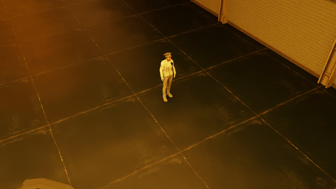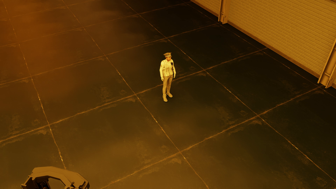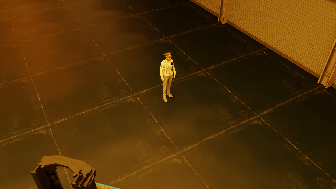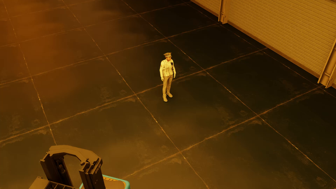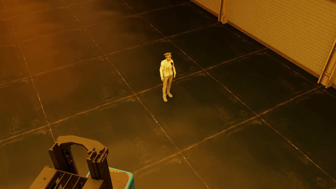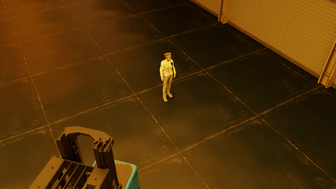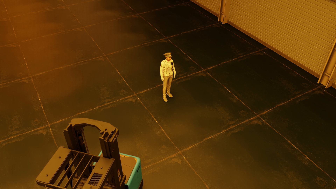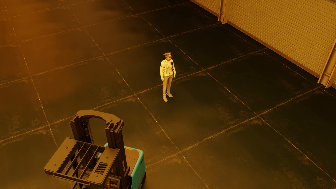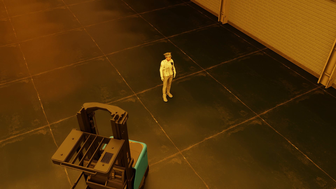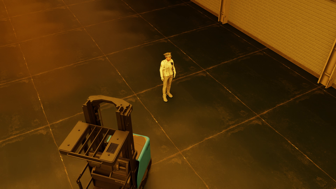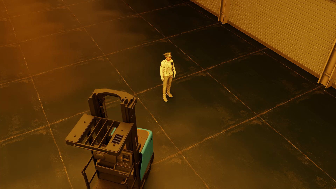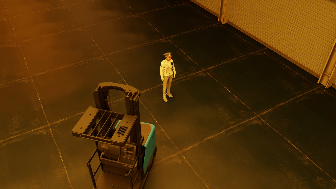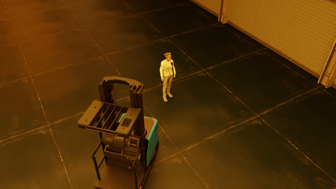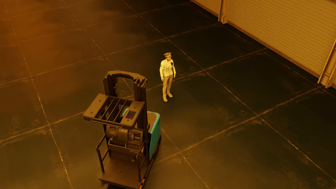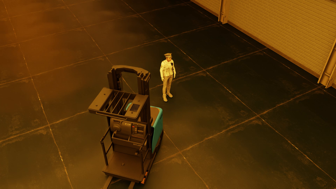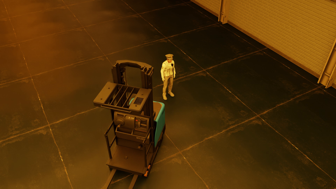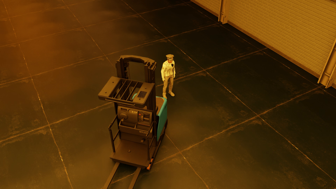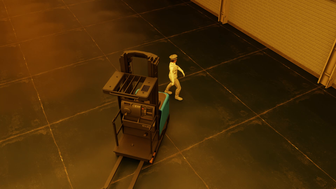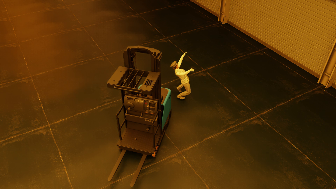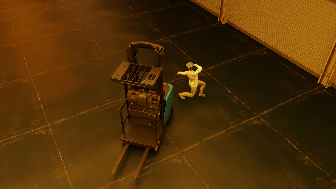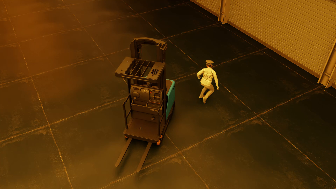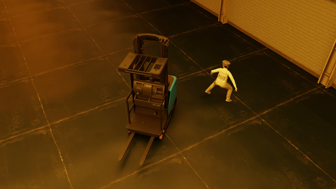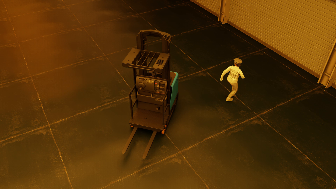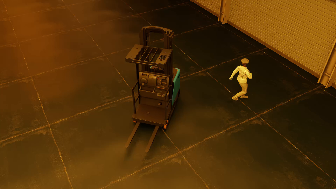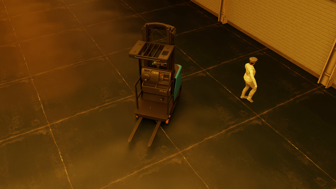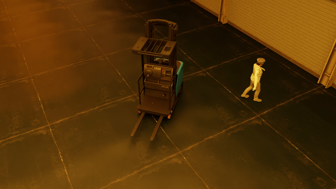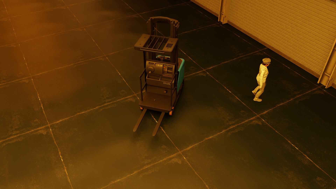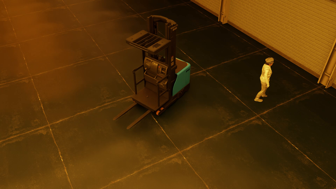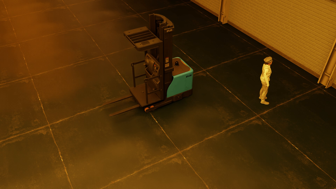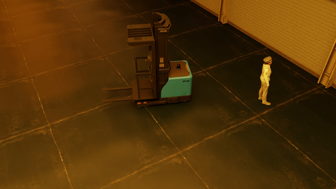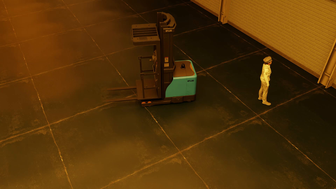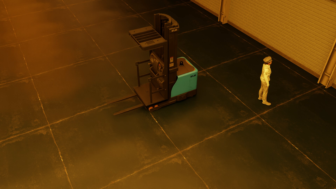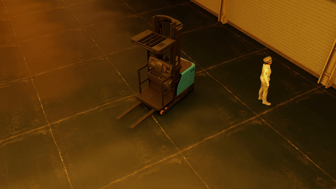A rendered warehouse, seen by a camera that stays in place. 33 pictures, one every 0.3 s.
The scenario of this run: Near miss between a forklift and a person.
